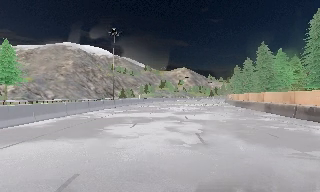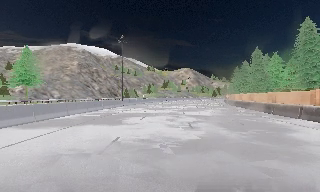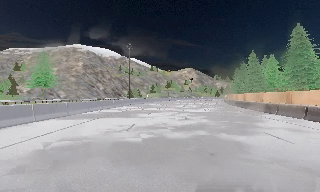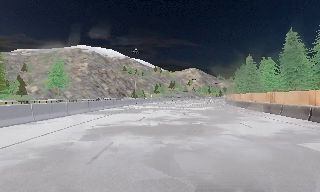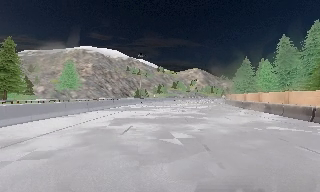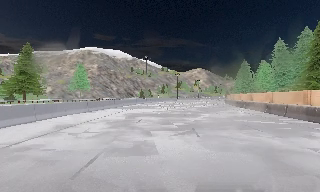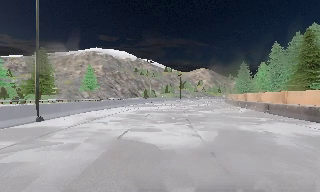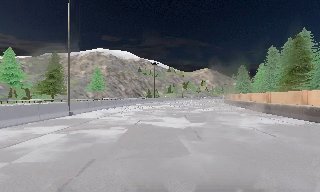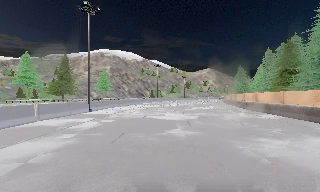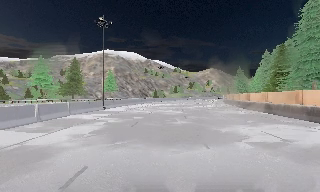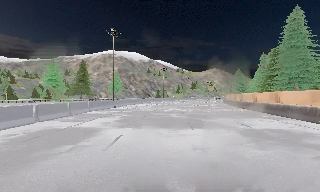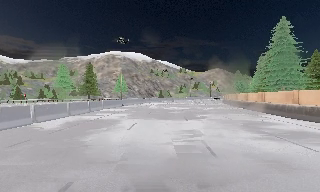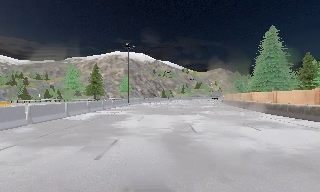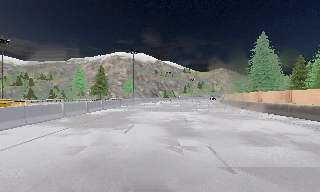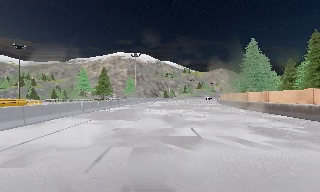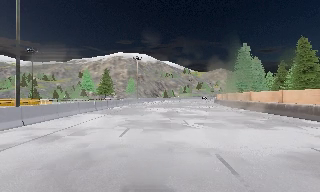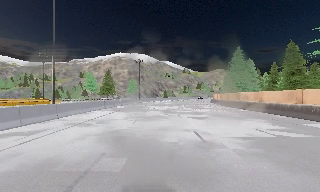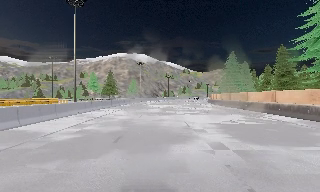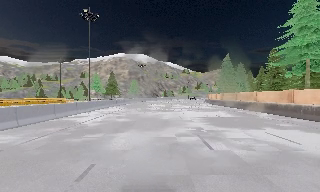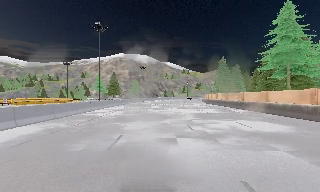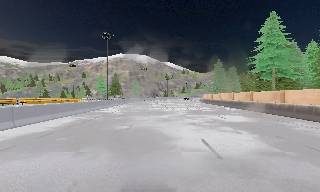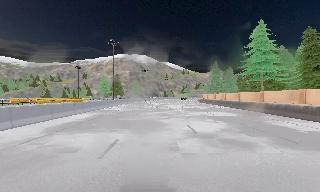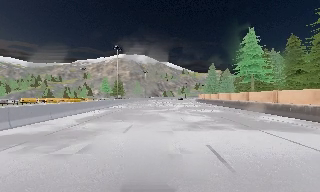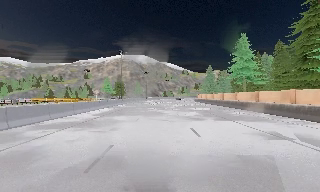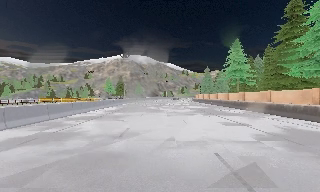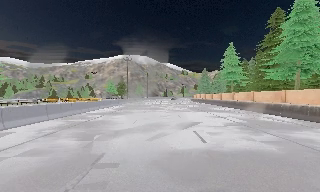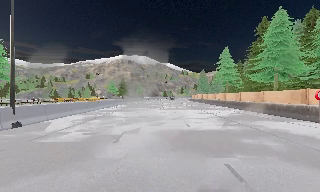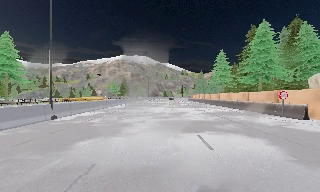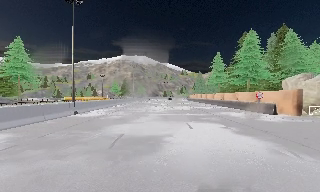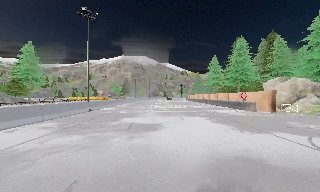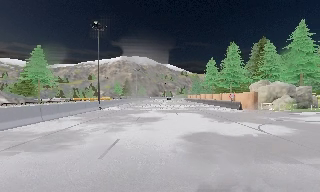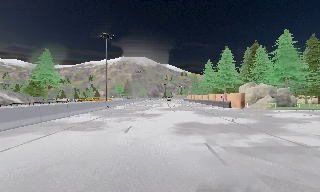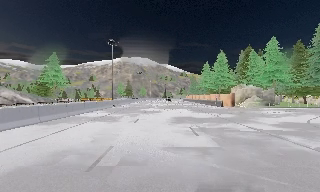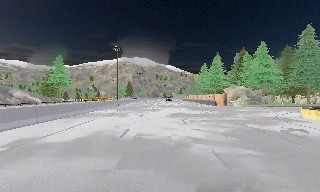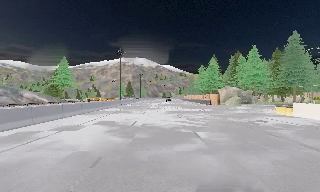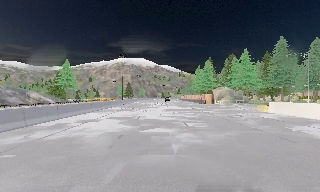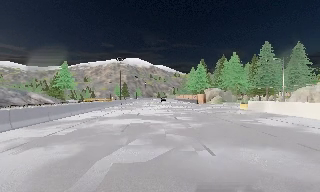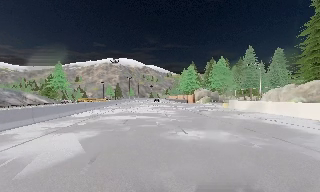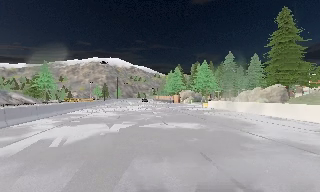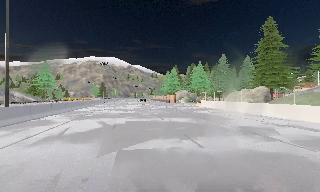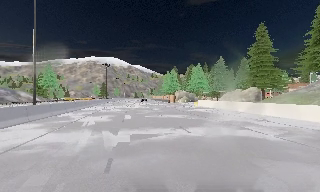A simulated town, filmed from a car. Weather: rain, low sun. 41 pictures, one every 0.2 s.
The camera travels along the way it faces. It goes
backward.
0.0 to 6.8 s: The scene slides to the right, as the camera pans about 15 degrees to its left. It travels backward, about 110 m, so what stands in front gets smaller.
6.8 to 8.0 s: The camera swings to its right by about 10 degrees, and the scene slides to the left. It travels backward, about 16 m, so what stands in front gets smaller.
The film runs backward here.
